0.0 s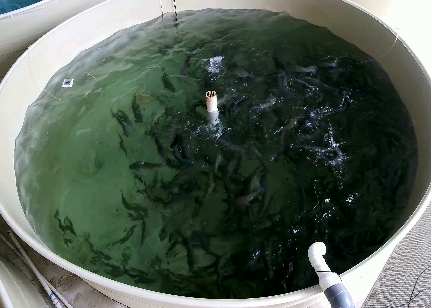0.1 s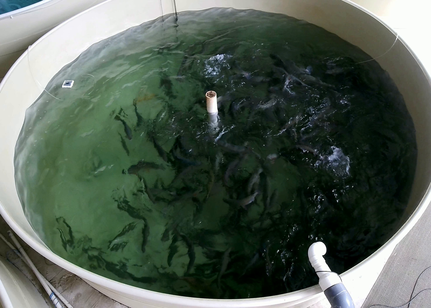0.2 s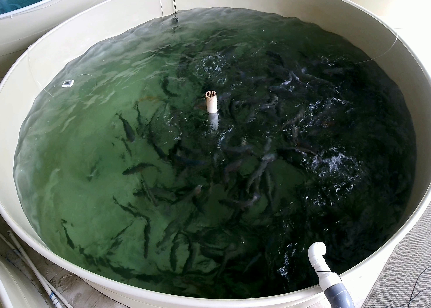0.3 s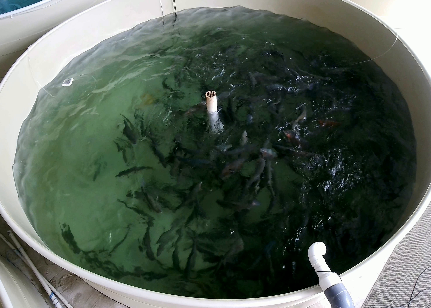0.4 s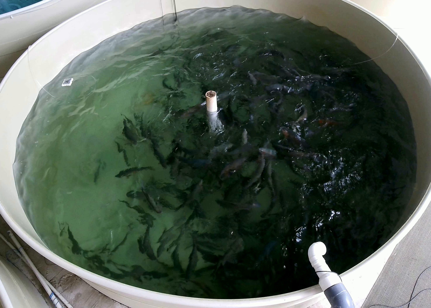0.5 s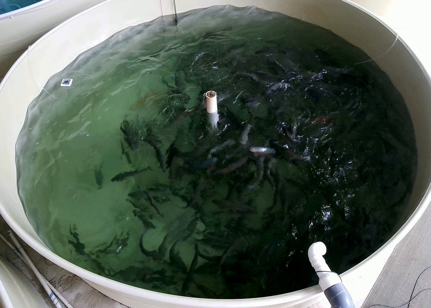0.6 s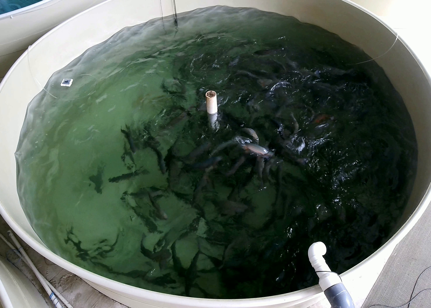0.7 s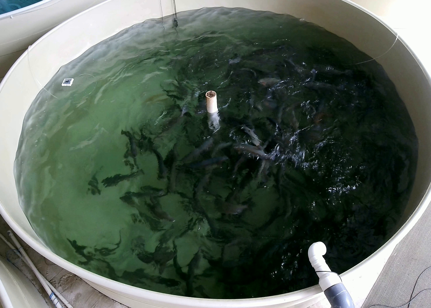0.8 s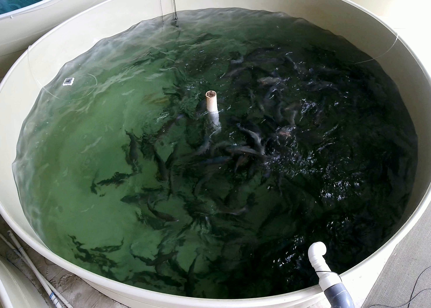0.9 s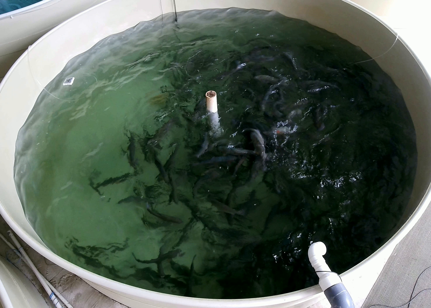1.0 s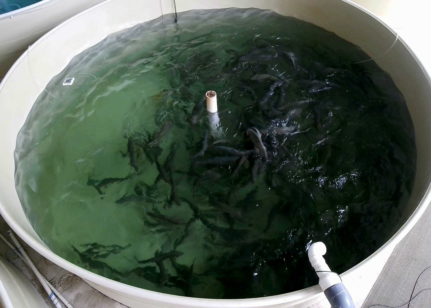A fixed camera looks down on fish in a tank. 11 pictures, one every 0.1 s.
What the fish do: Weak feeding.
